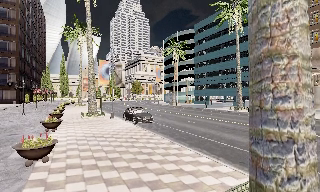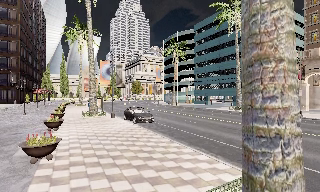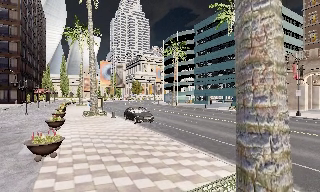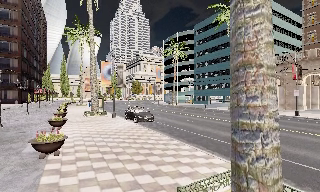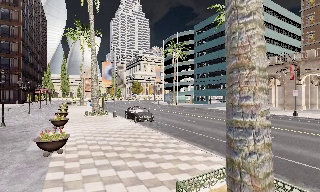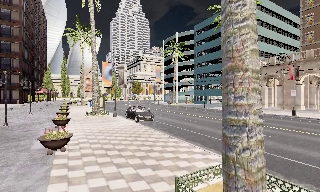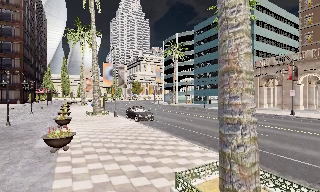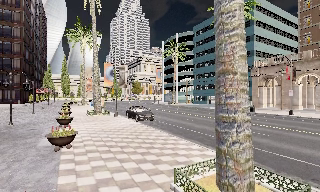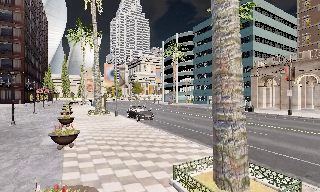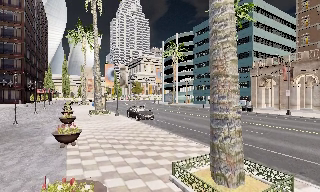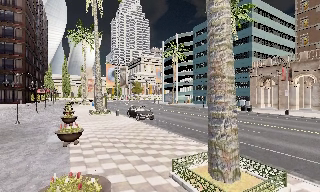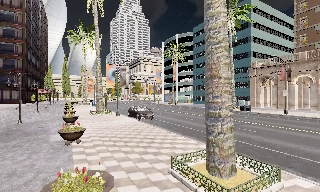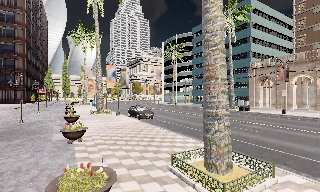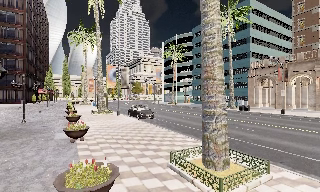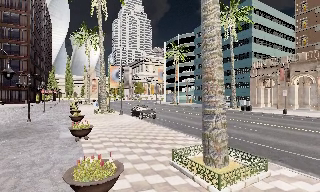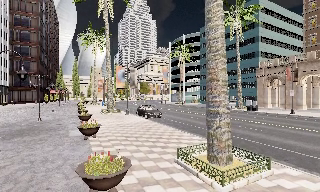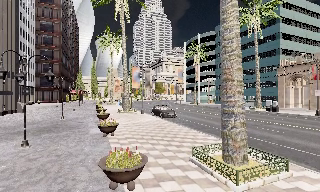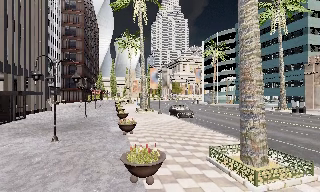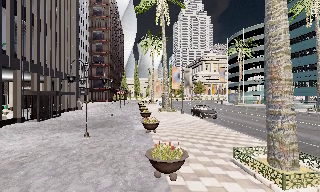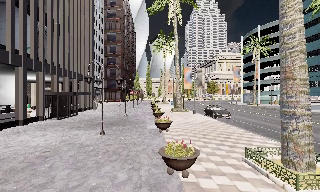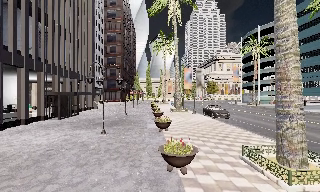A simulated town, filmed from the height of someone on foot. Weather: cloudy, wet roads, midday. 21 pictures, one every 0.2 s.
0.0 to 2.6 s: The camera travels backward, about 3 m, so what stands in front gets smaller.
2.6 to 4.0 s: The camera swings to its left by about 25 degrees, and the scene slides to the right. It travels backward, about 1.5 m, so what stands in front gets smaller.
The film runs backward here.
